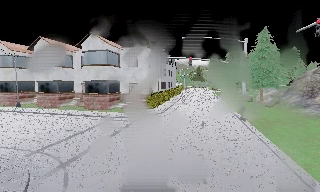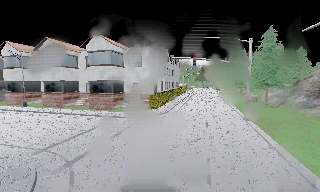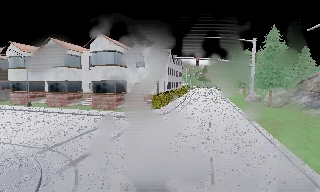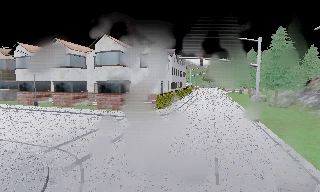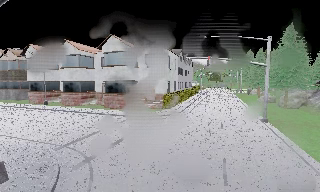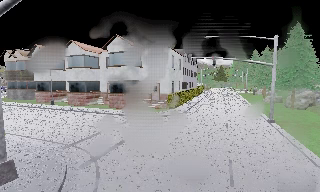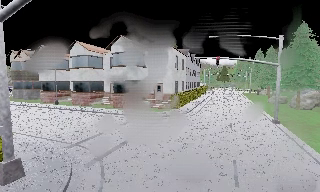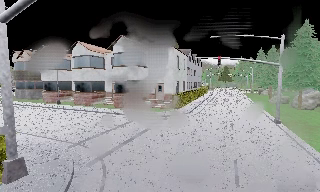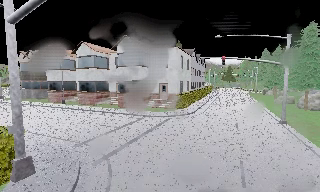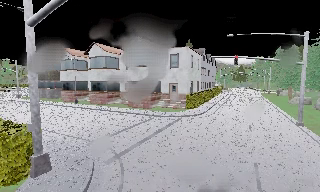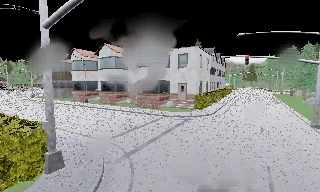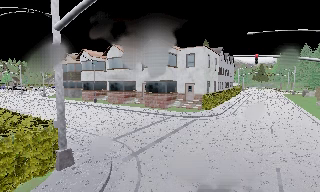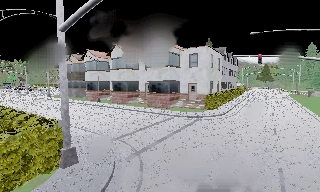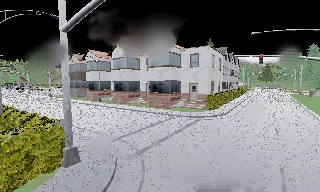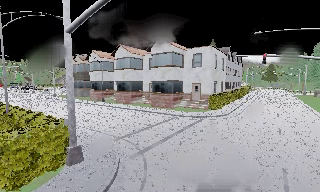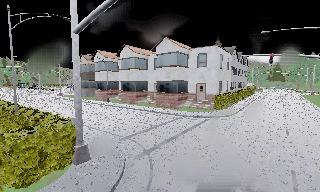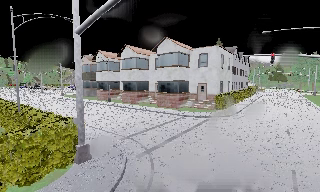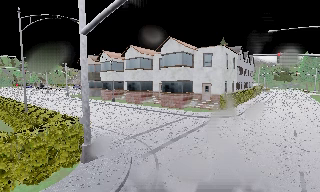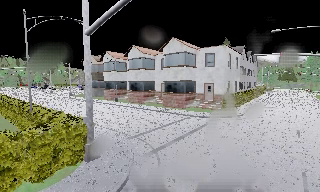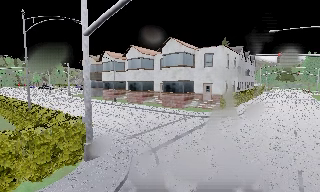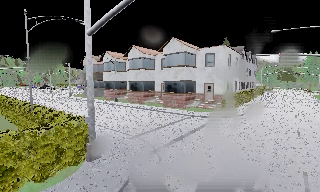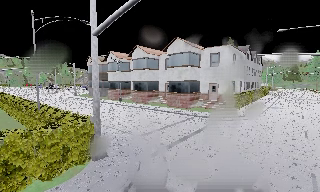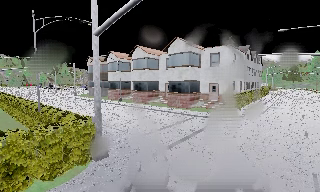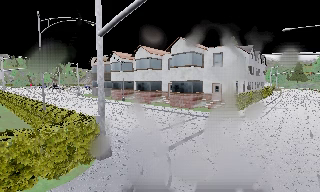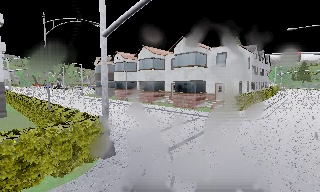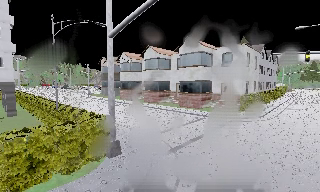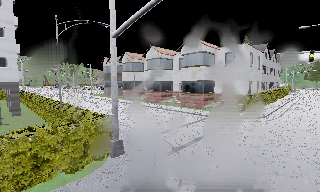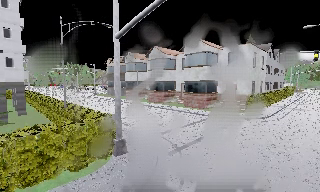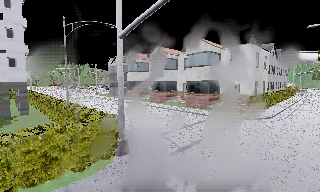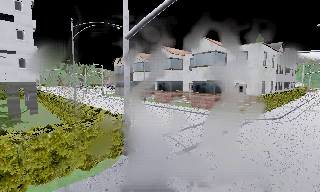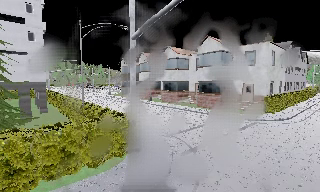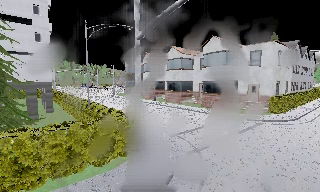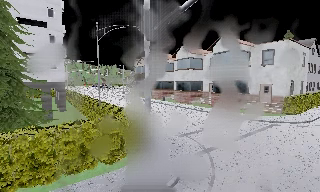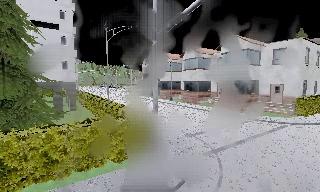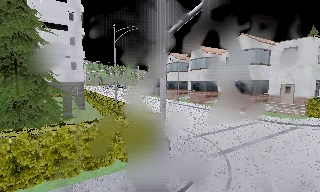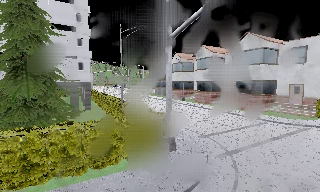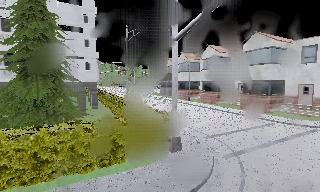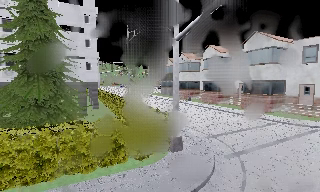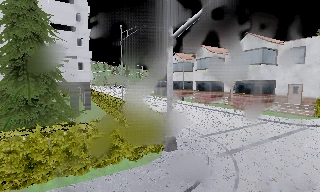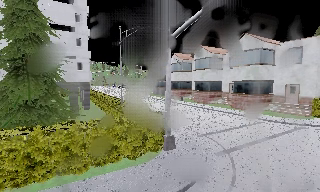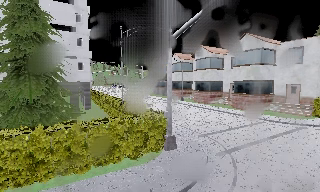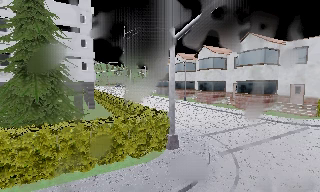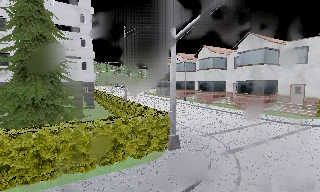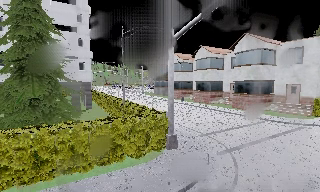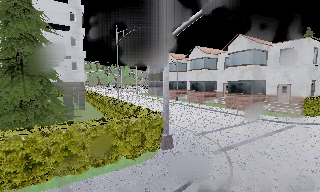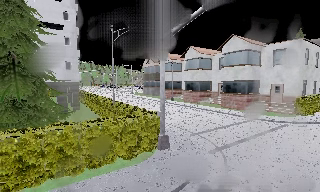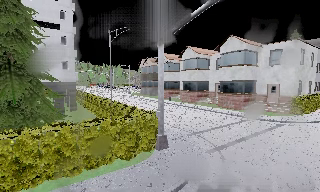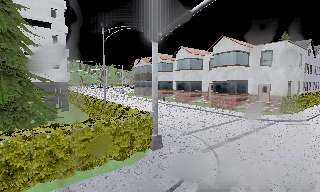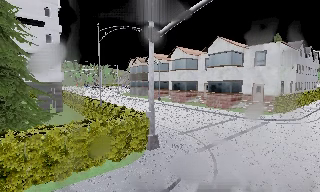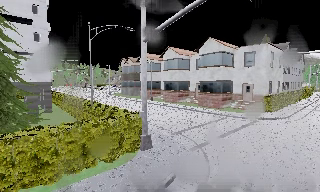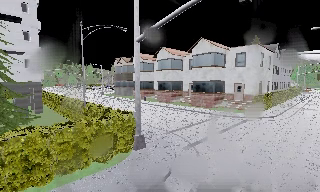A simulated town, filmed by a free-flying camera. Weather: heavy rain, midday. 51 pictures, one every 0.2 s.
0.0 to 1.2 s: The camera shifts only a little, or ends up much as it began.
1.2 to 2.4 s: The camera swings to its left by about 10 degrees, and the scene slides to the right.
2.4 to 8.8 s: The scene slides to the right, as the camera pans about 25 degrees to its left. It travels to its left and backward, about 1.5 m, so close, fixed things drift to the right.
8.8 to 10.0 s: The scene slides to the left, as the camera pans about 10 degrees to its right.
The film runs backward here.
